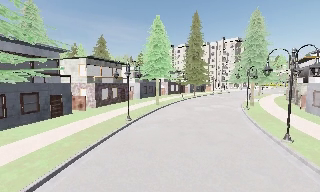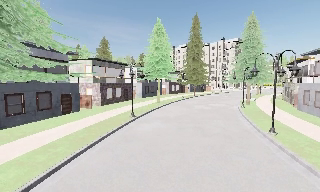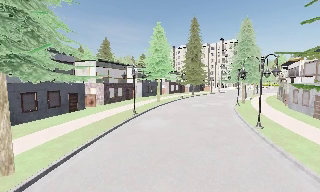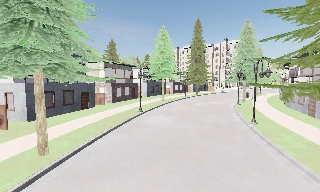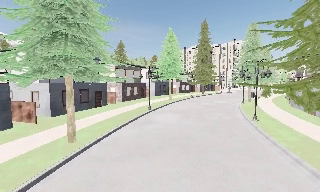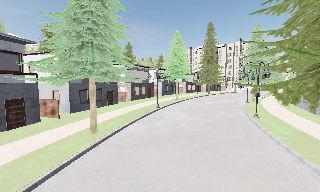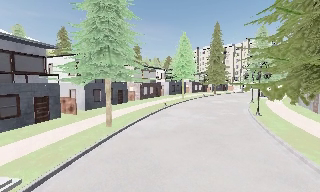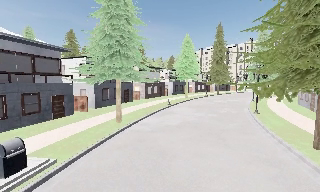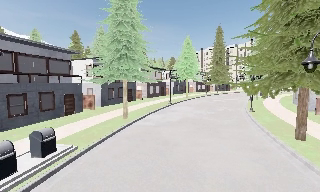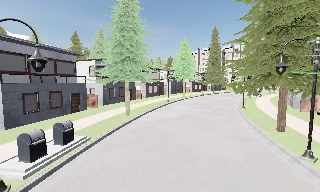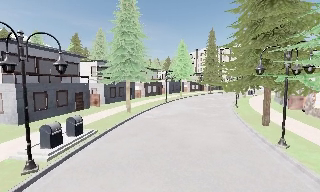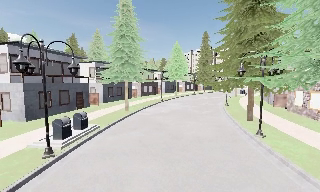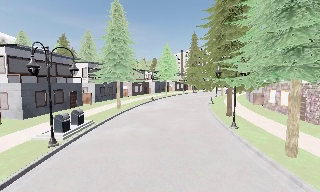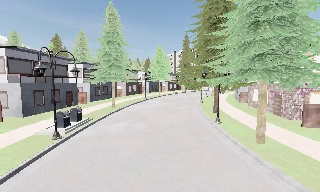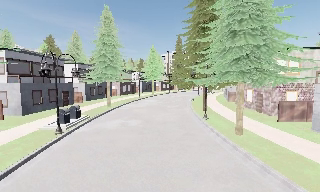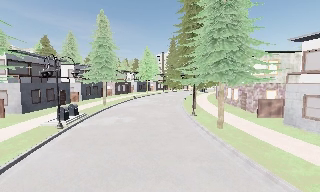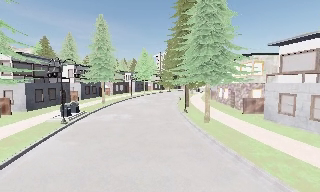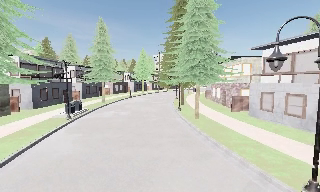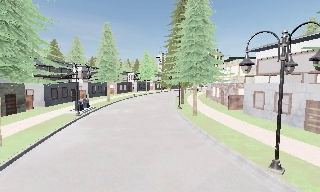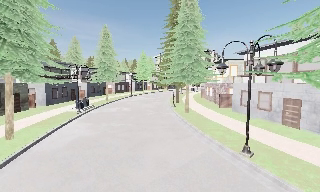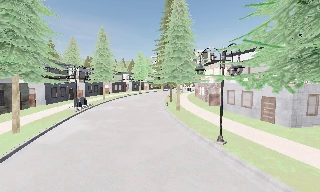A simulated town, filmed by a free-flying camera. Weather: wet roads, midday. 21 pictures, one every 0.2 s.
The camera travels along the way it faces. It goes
backward.
0.0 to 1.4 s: The camera pans to its left, which is counterclockwise from overhead, by about 10 degrees. It travels backward, about 9 m, so what stands in front gets smaller.
1.4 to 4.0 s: The scene slides to the left, as the camera pans about 15 degrees to its right. It travels backward, about 16 m, so what stands in front gets smaller.
The film runs backward here.
